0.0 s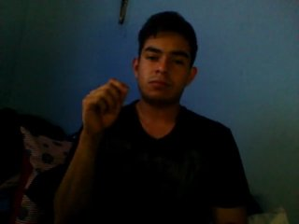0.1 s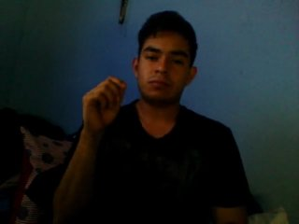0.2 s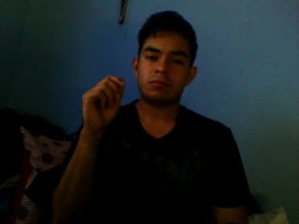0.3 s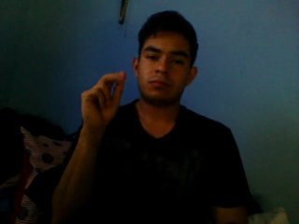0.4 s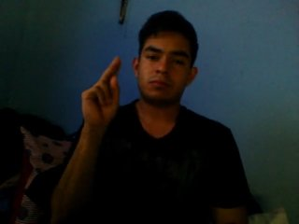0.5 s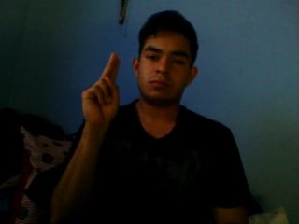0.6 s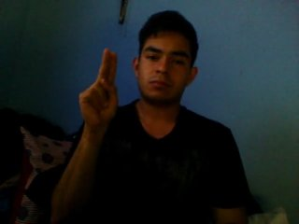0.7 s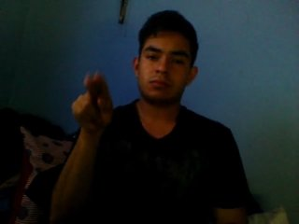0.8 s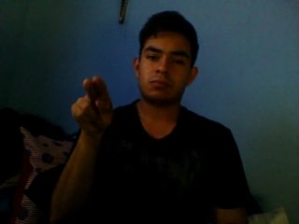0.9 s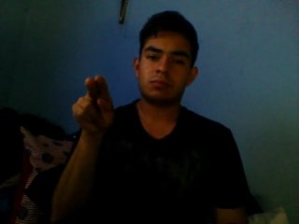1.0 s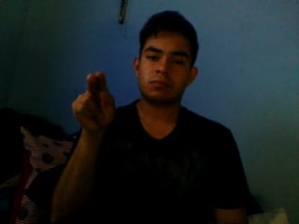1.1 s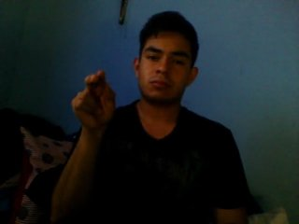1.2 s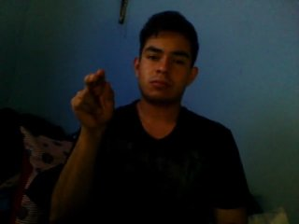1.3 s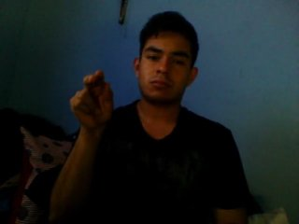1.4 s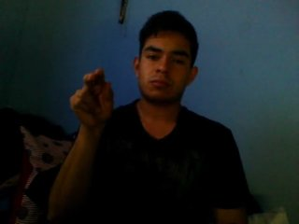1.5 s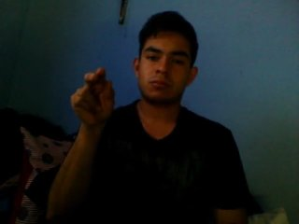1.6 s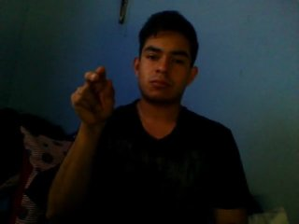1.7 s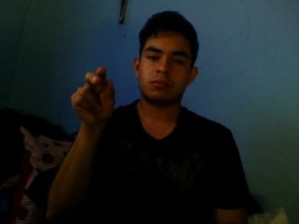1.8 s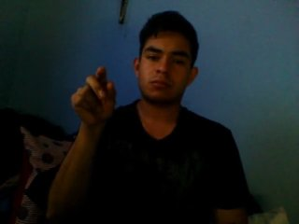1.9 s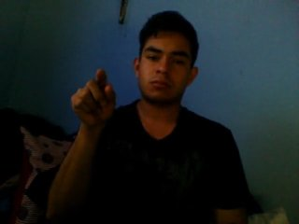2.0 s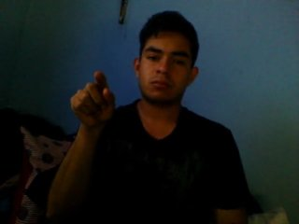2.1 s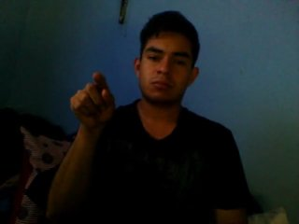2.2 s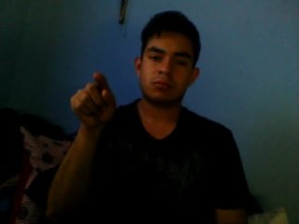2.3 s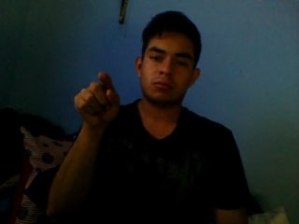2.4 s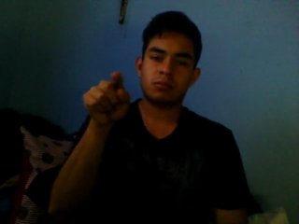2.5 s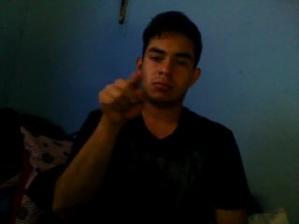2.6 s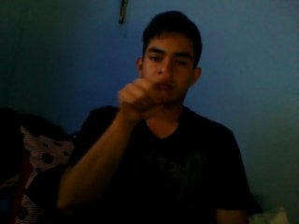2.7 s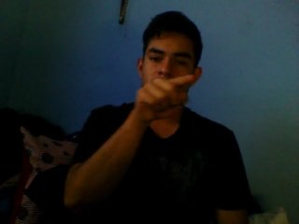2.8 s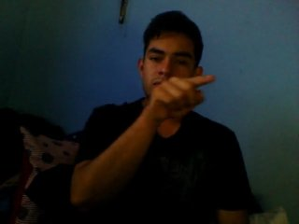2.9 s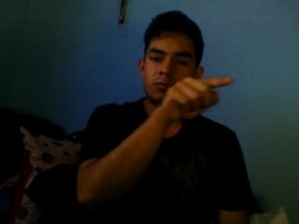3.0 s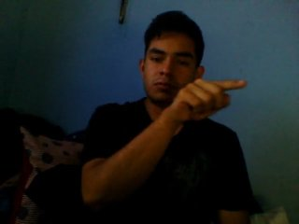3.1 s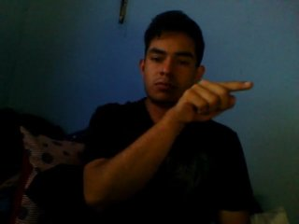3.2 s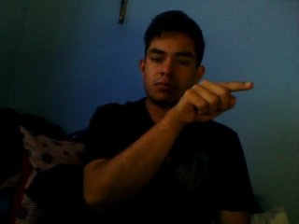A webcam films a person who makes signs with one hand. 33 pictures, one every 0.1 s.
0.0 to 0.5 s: Non-gesture.
0.6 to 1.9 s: Click with two fingers.
2.0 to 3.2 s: Pointing with one finger.
